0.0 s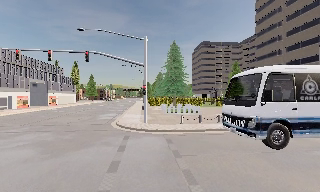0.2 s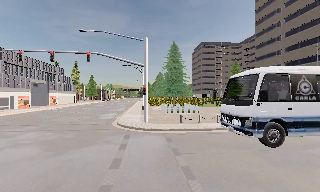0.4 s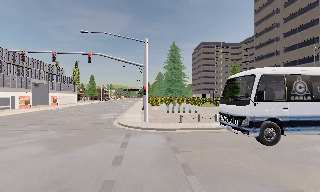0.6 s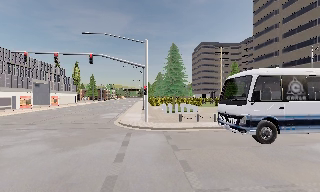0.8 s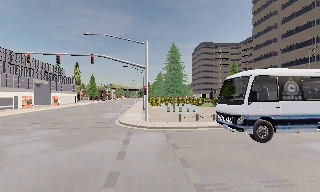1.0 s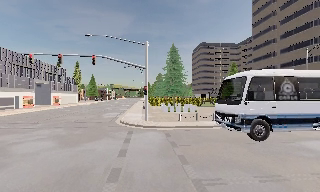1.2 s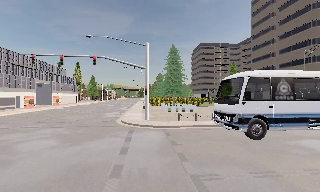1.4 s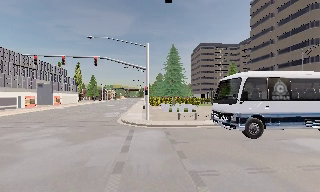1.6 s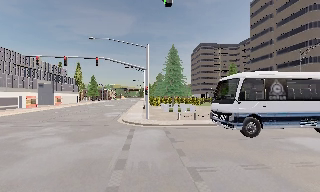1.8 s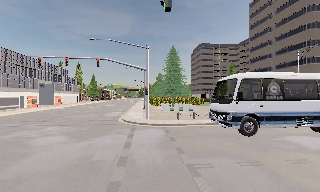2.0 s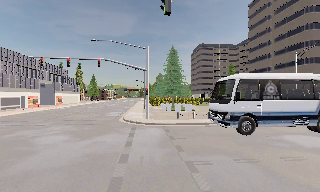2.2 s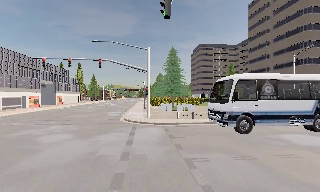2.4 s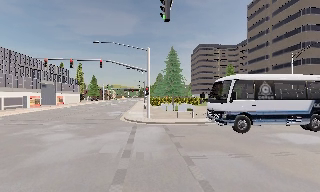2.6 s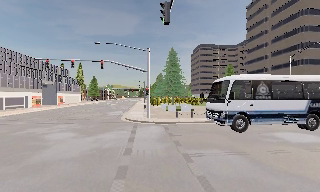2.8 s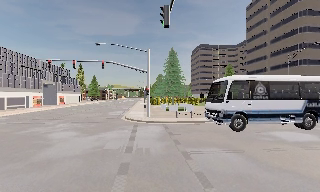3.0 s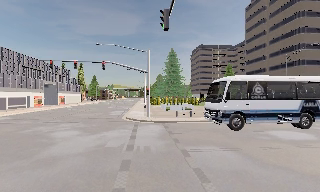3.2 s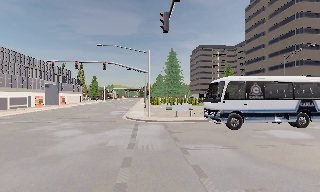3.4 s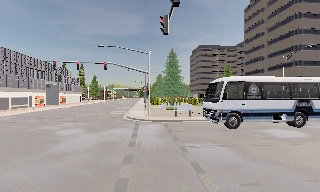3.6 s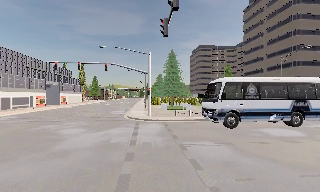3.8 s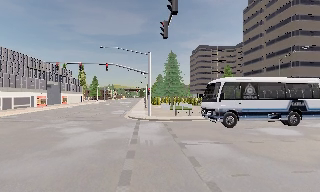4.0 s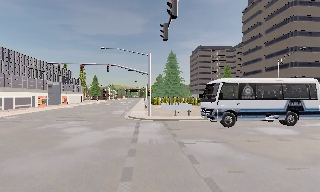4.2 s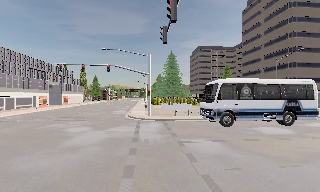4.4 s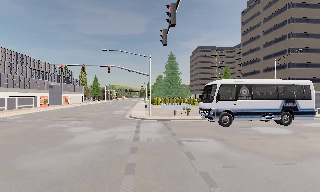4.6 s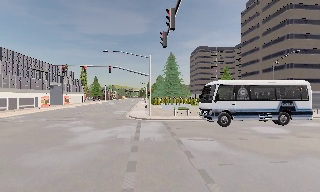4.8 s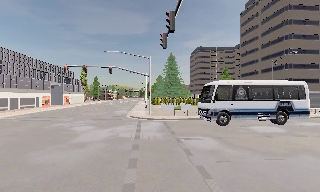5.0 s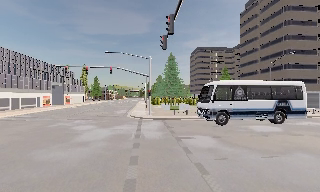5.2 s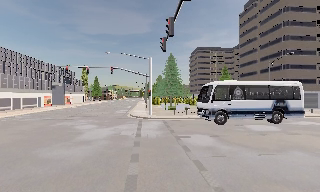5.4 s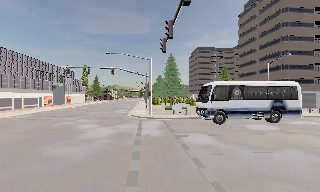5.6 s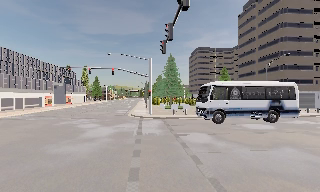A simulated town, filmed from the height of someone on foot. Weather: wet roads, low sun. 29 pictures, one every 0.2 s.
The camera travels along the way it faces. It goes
backward.
0.0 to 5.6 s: The camera travels backward, about 8 m, so what stands in front gets smaller.
The film runs backward here.
